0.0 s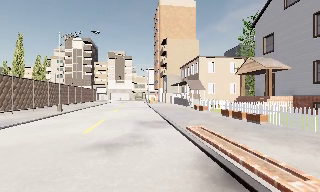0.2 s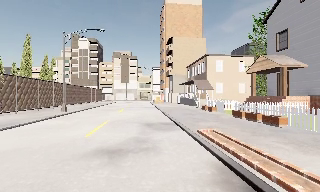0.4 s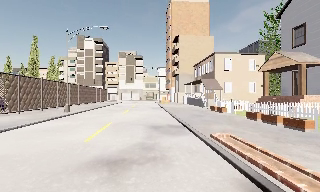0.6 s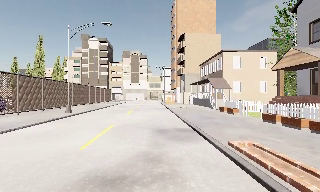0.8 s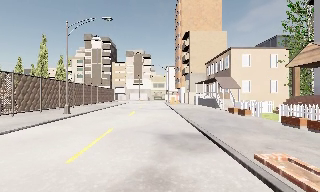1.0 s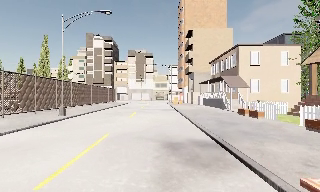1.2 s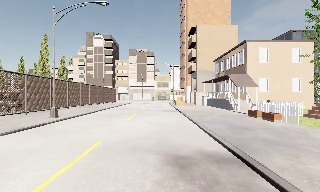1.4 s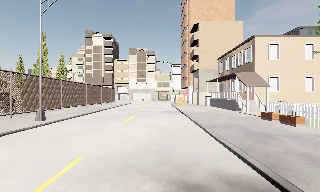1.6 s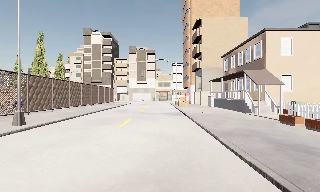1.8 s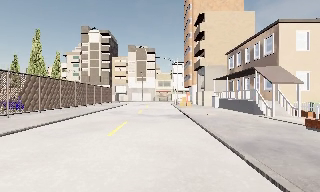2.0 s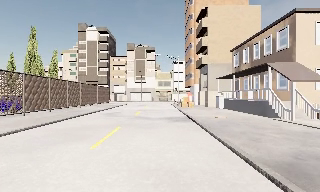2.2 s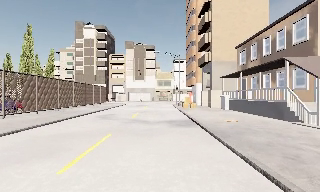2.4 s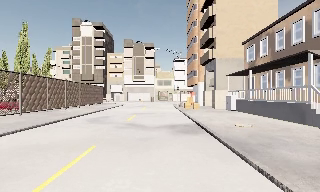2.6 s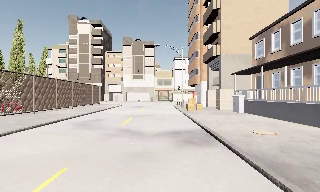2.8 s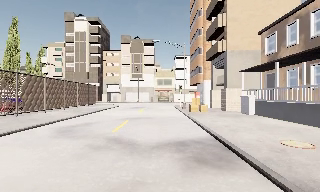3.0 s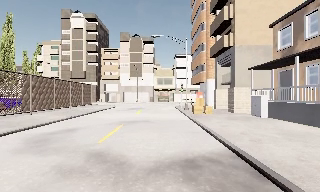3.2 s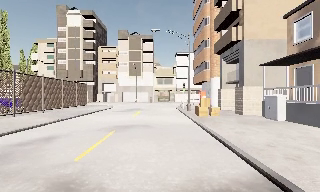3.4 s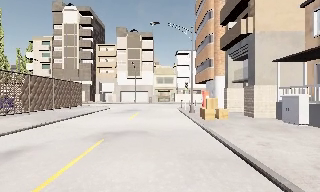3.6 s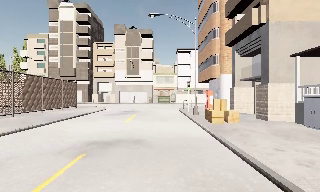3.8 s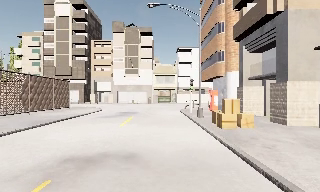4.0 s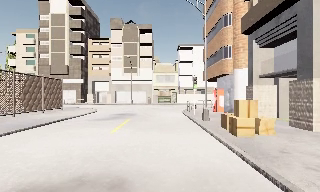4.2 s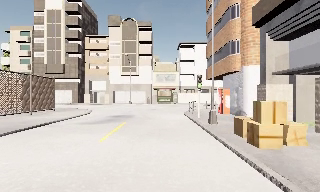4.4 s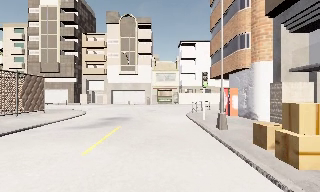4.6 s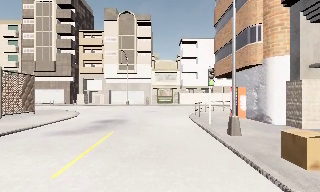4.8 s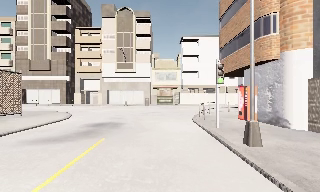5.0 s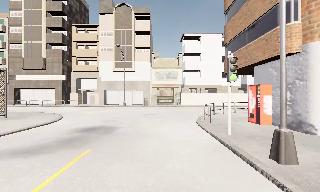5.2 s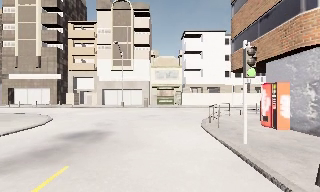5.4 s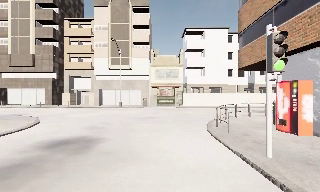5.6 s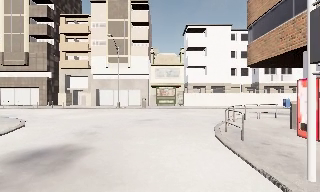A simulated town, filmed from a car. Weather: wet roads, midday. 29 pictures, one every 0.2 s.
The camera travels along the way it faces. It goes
forward.
0.0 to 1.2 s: The camera travels forward, about 6 m, so what stands in front looms larger. It gains speed.
1.2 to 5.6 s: The camera travels forward, about 30 m, so what stands in front looms larger.
The film runs forward here.
